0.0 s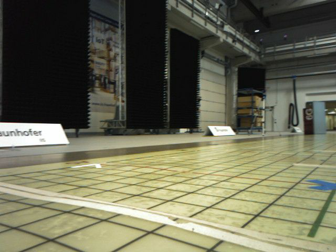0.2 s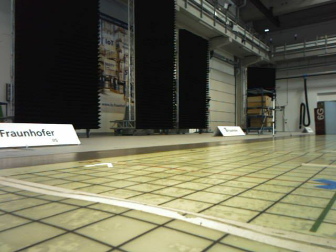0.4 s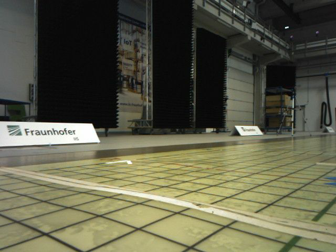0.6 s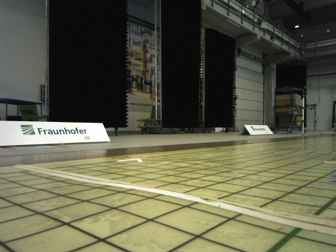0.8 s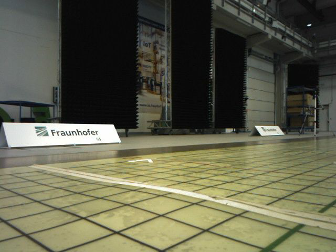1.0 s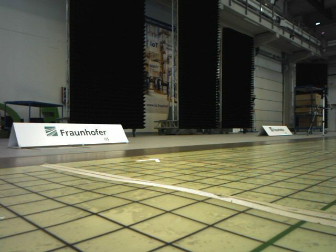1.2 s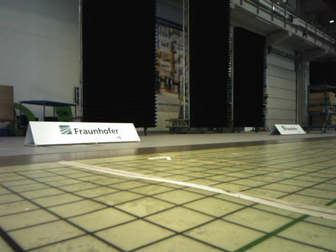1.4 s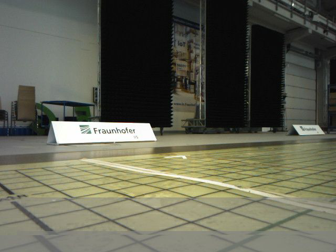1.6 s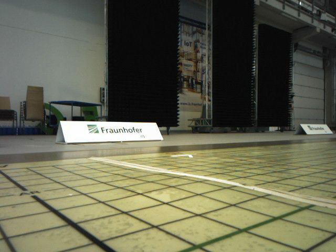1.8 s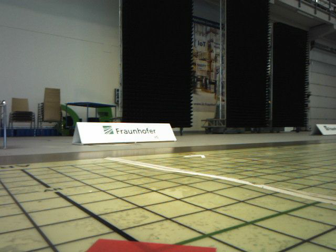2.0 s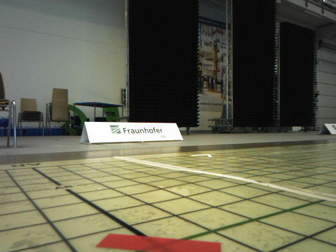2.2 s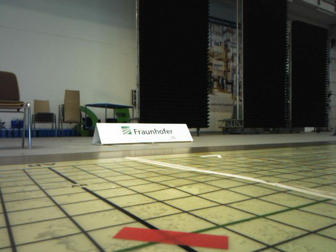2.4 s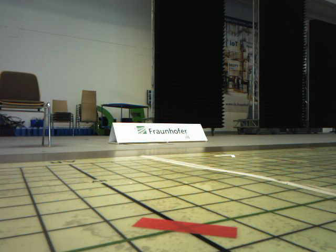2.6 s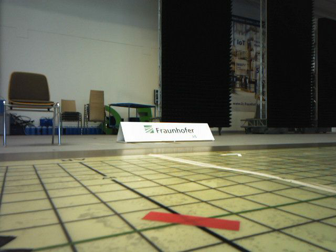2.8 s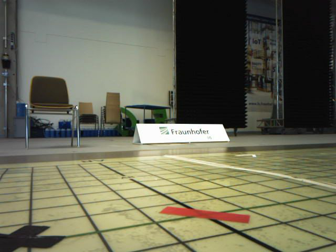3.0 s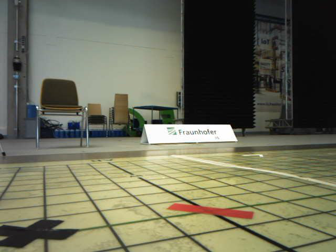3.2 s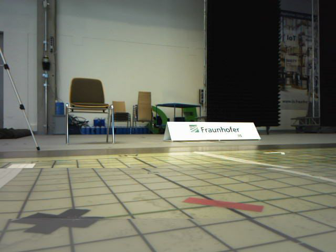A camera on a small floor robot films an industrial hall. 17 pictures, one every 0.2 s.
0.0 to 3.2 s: The scene slides to the right, as the camera pans about 40 degrees to its left. It travels backward, about 0.6 m.
The film runs backward here.
